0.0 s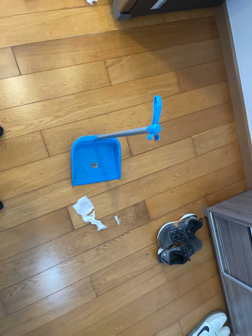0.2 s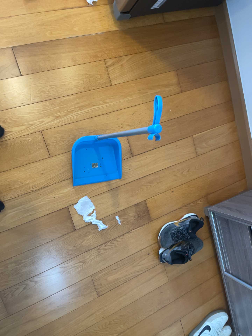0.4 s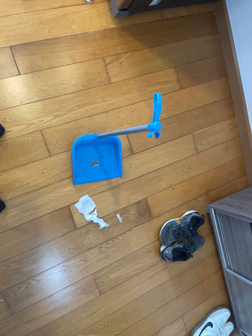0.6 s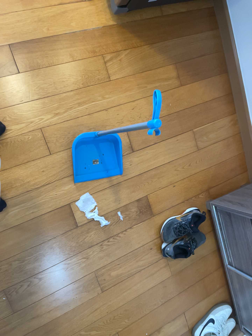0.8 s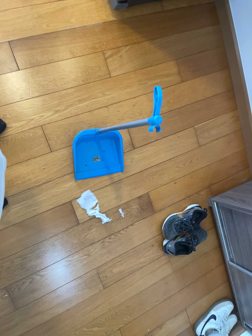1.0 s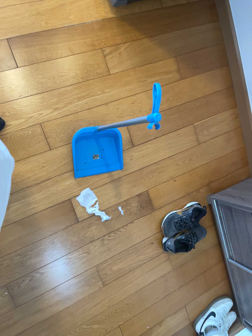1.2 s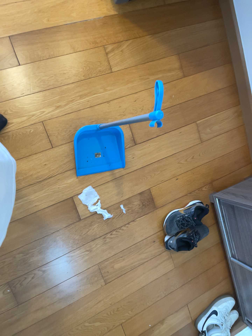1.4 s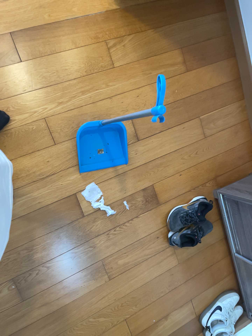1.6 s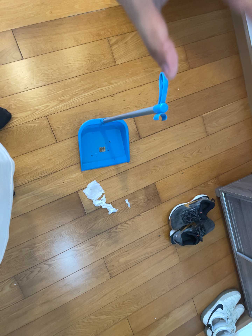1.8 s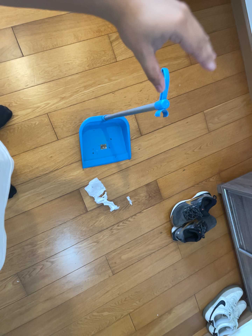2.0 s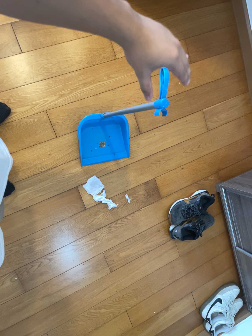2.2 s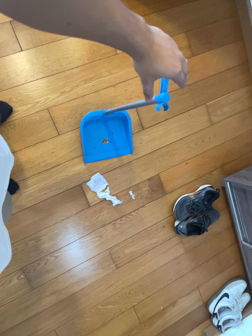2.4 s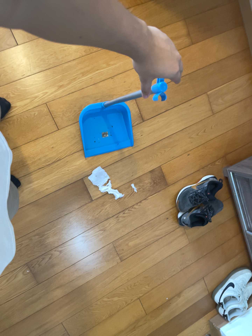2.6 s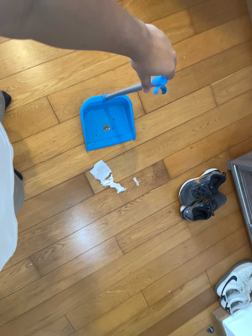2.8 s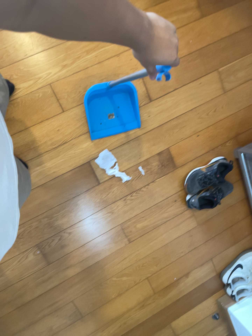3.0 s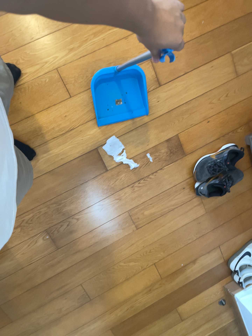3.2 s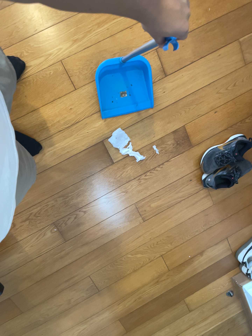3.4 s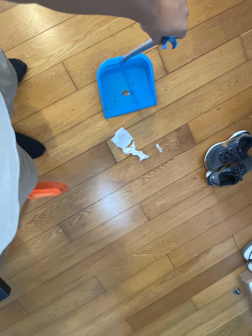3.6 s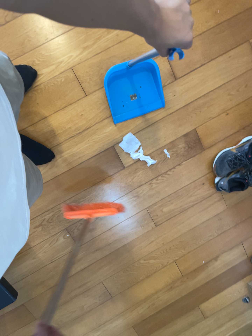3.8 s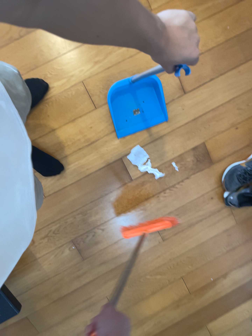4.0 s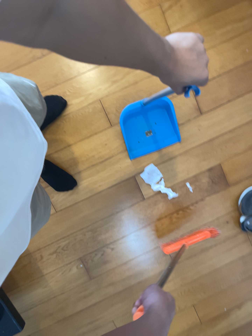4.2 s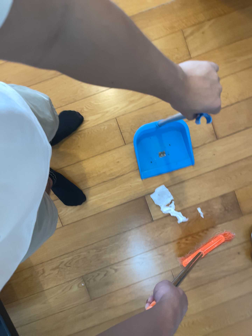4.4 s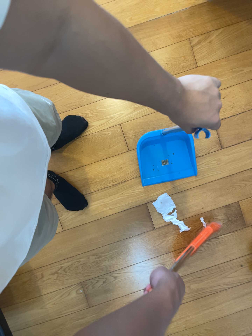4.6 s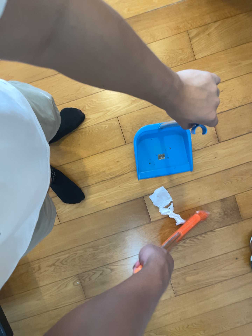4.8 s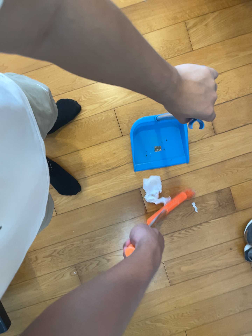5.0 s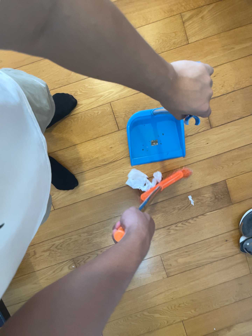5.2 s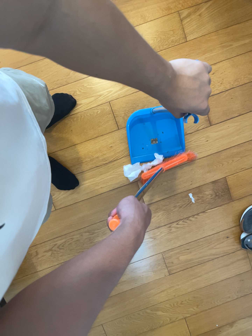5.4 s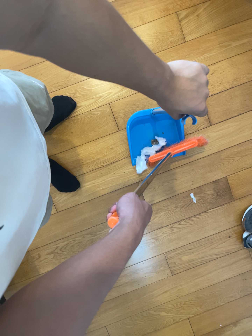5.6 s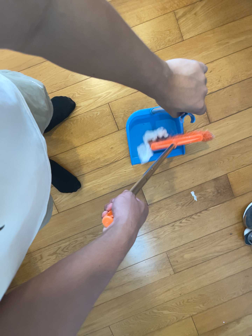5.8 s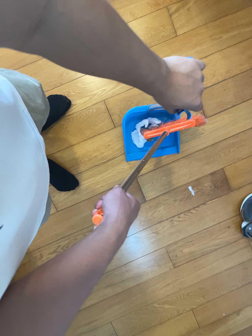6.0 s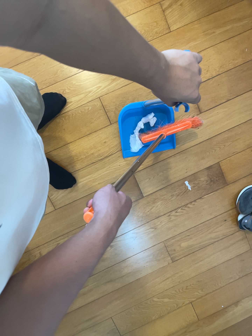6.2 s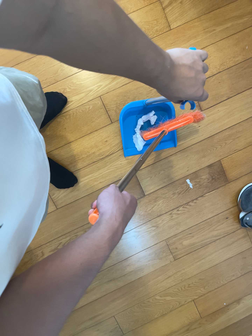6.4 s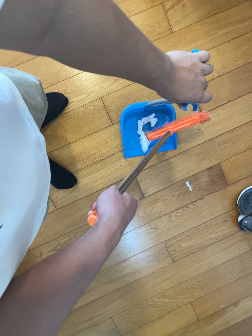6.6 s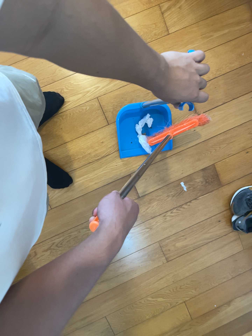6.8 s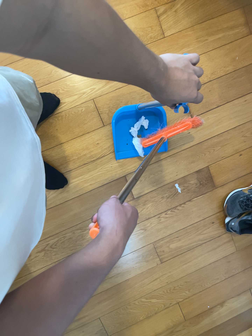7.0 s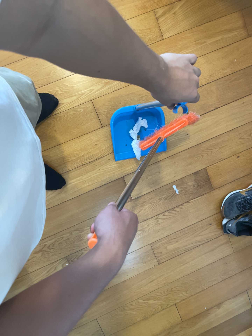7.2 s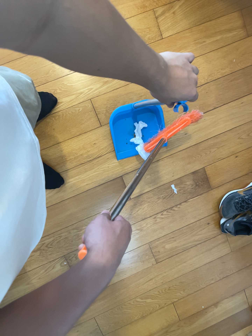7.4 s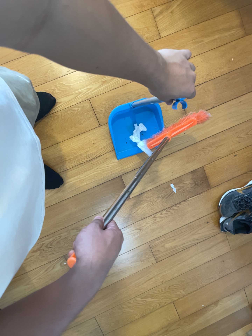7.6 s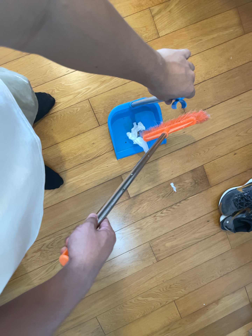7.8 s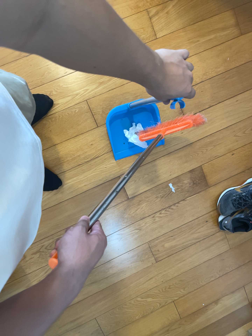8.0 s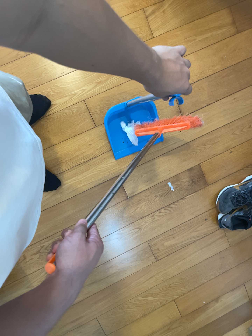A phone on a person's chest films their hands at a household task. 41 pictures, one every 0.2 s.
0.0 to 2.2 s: The camera shifts only a little, or ends up much as it began.
2.2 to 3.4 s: The camera's aim tips toward the bottom of its view by about 10 degrees, and the scene shifts upward.
3.4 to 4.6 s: The camera swings to its left by about 10 degrees, and the scene slides to the right. Its aim tips toward the top of its view by about 10 degrees, and the scene shifts downward. It rolls about its line of sight by about 10 degrees, and the scene rotates clockwise.
4.6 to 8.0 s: The camera shifts only a little, or ends up much as it began.
The film runs forward here.
